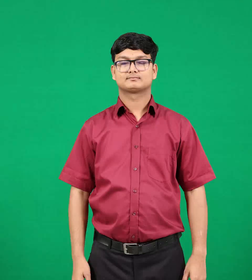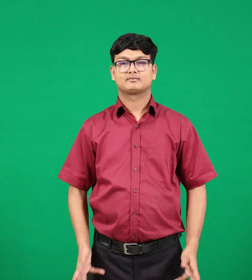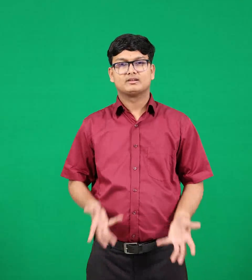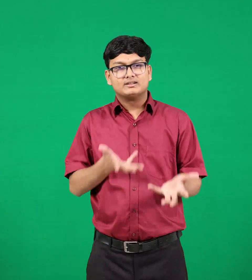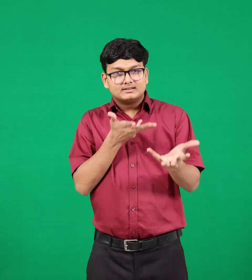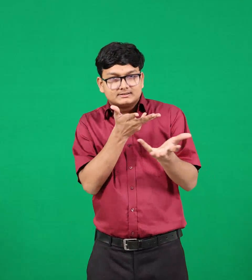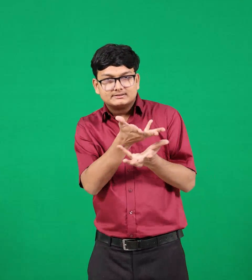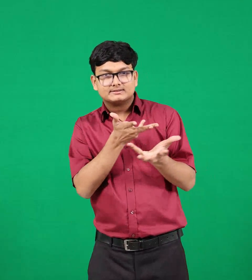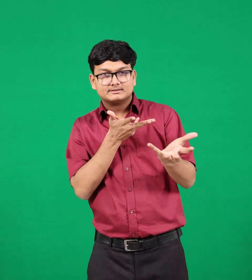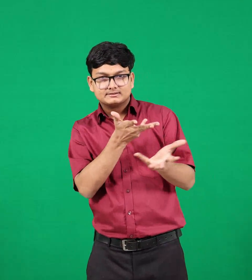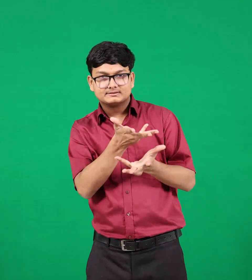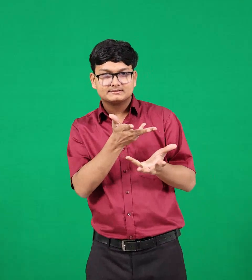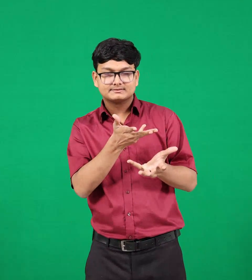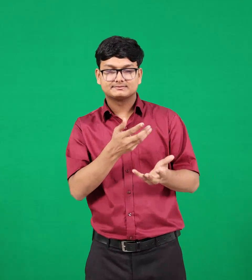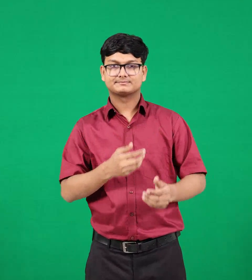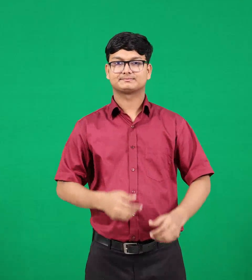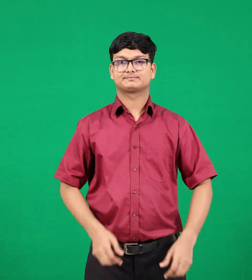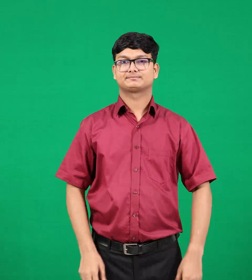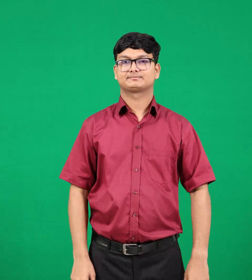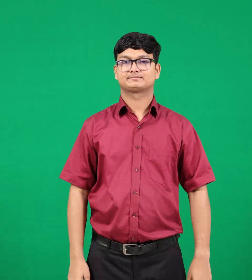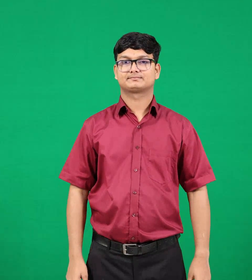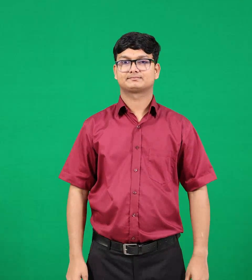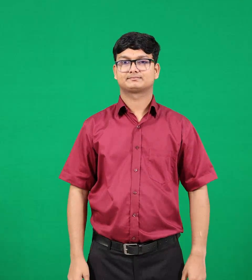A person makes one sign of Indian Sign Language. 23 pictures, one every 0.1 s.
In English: discuss
